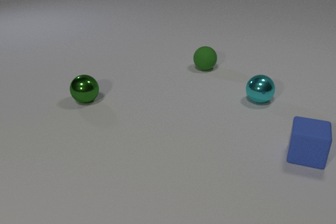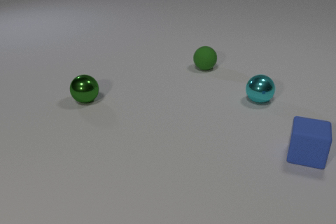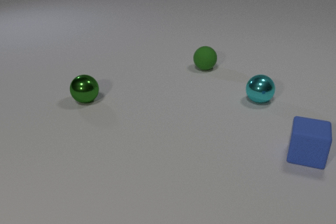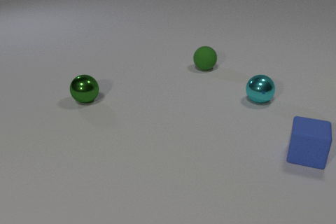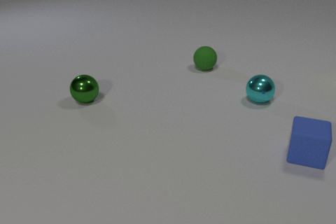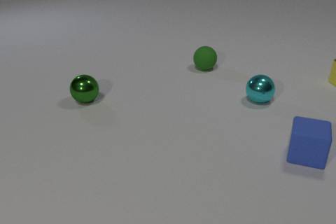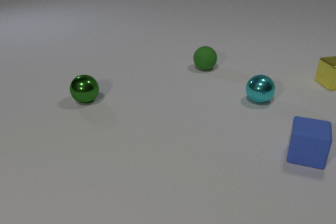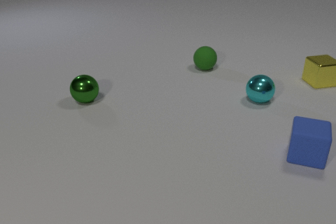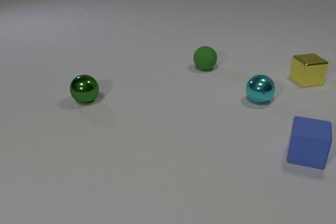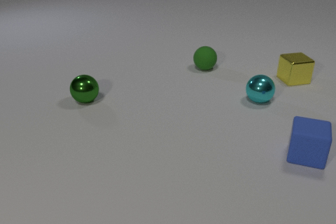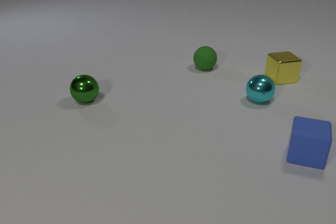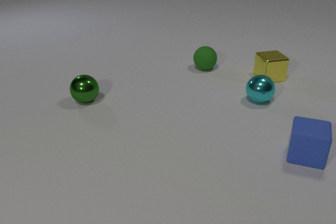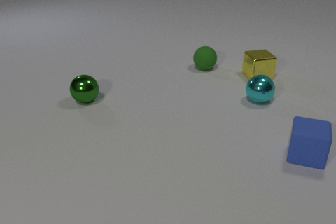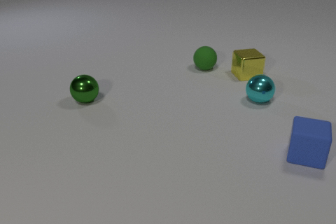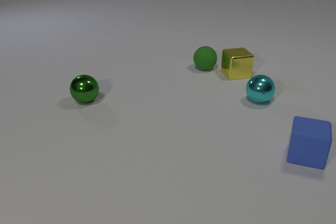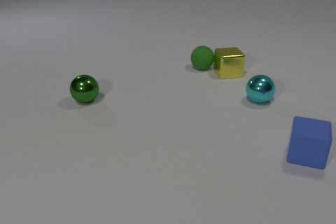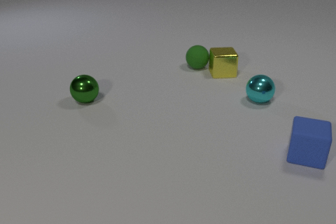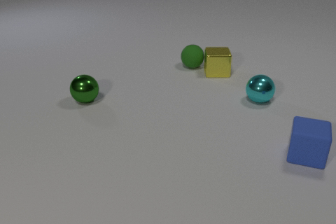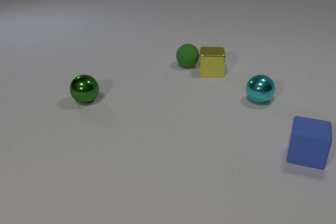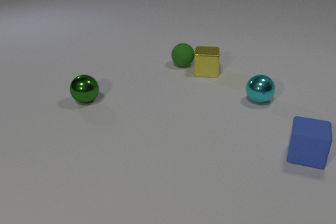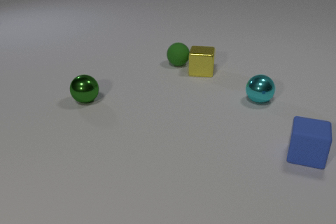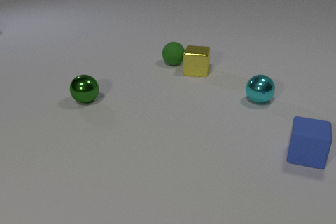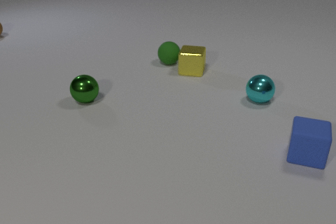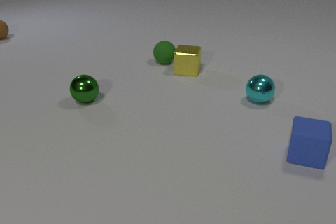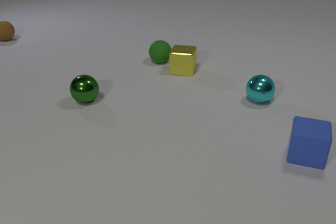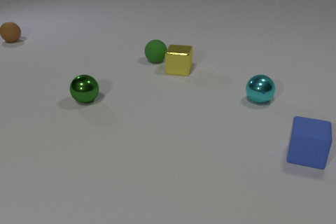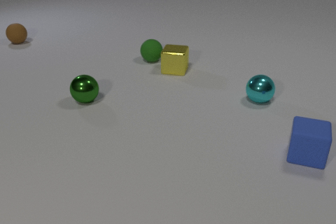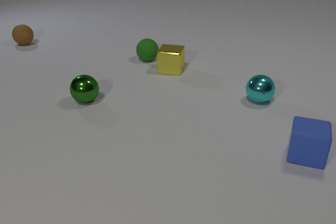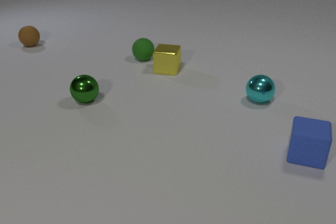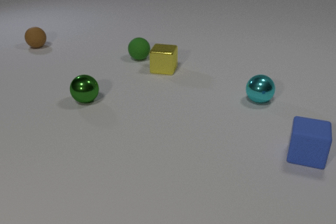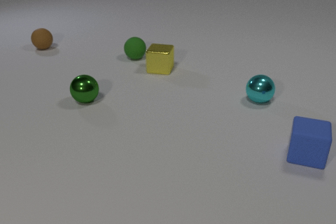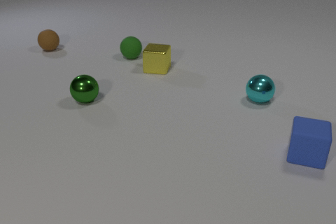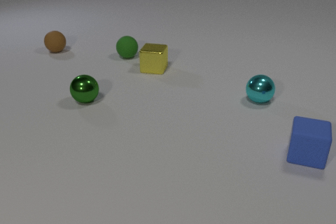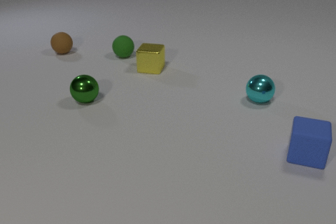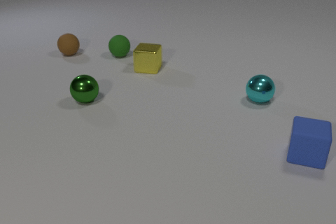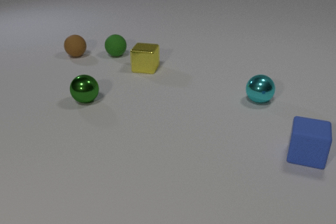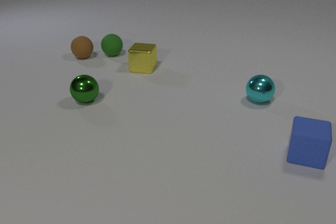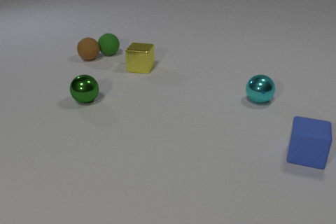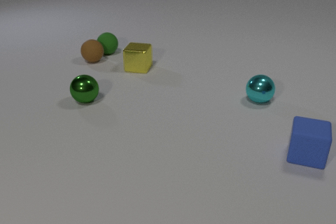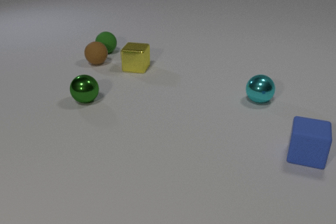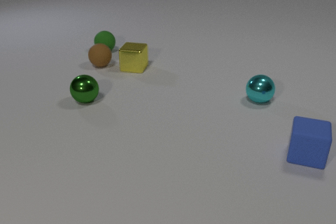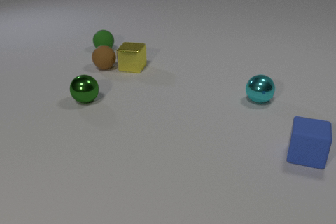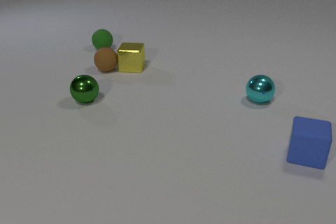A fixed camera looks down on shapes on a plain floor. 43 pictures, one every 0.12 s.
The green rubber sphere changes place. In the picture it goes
to the left.
The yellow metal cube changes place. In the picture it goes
to the left.
0.00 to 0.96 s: The yellow metal cube comes in at the right edge, slides to the left.
0.96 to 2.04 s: The yellow metal cube slides to the left. The green rubber sphere rolls to the left. The yellow metal cube and the green rubber sphere collide.
2.04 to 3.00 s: The yellow metal cube slides to the left. The green rubber sphere rolls to the left. The brown rubber sphere comes in at the left edge, rolls toward the camera and to the right.
3.00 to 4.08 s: The yellow metal cube slides to the left. The green rubber sphere rolls to the left and away from the camera. The brown rubber sphere rolls toward the camera and to the right.
4.08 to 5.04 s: The yellow metal cube slides to the left. The green rubber sphere rolls away from the camera and to the left. The brown rubber sphere rolls toward the camera and to the right. The green rubber sphere and the brown rubber sphere collide. The yellow metal cube and the brown rubber sphere collide.
What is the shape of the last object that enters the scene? sphere.
What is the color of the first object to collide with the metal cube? green.
How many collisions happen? 3.
